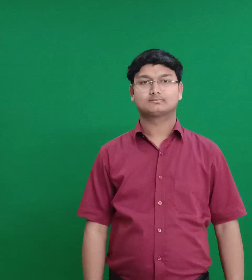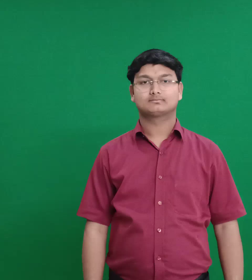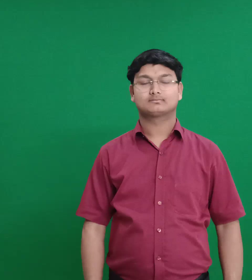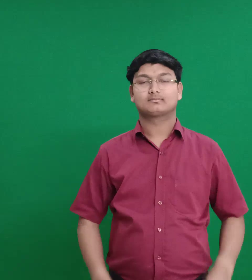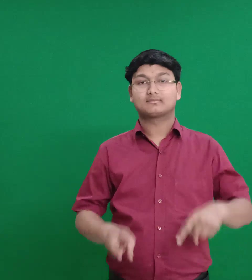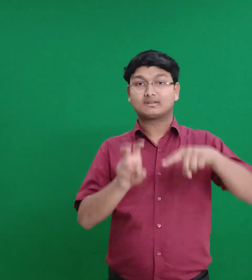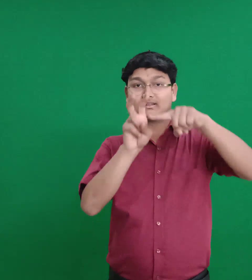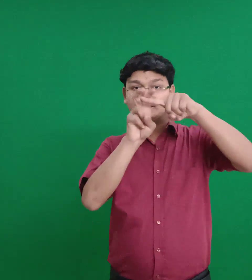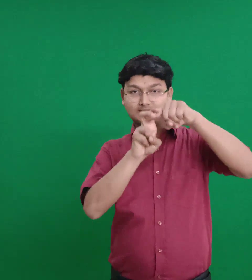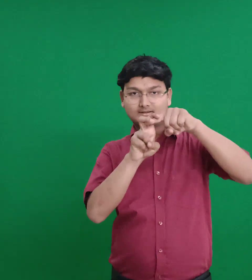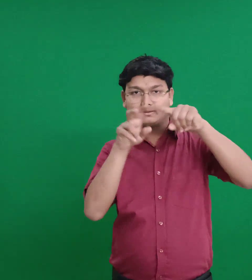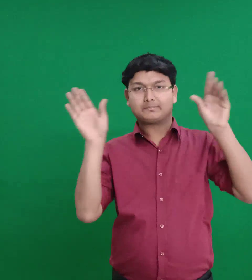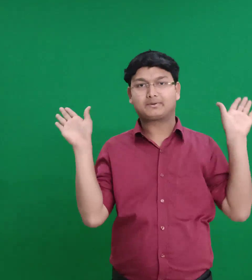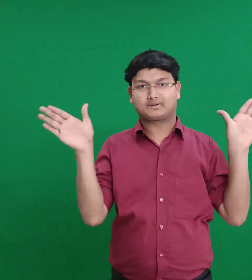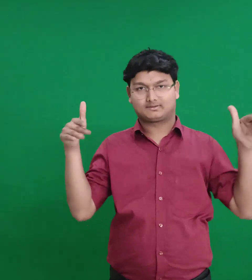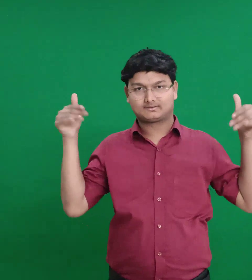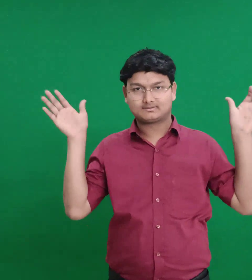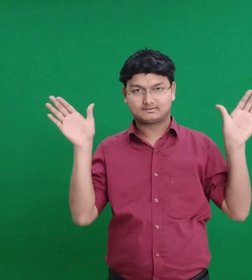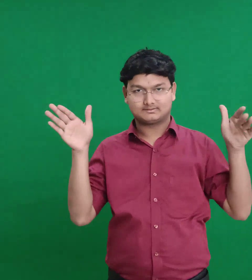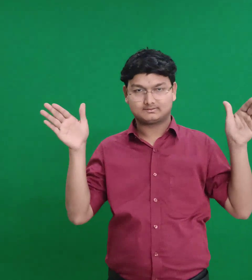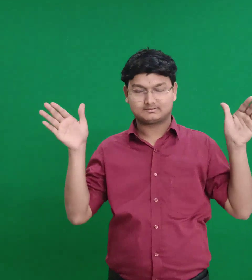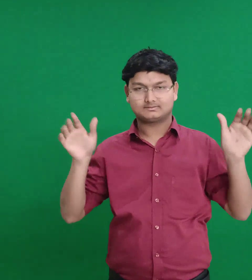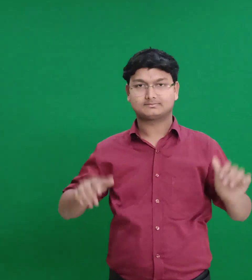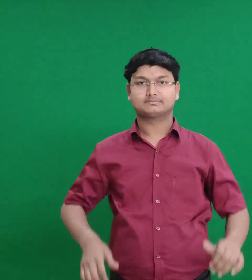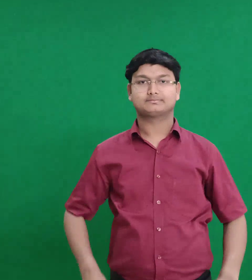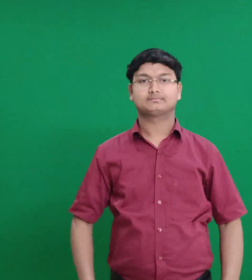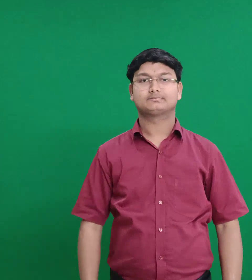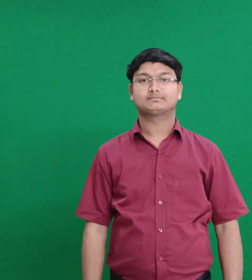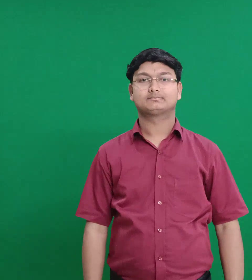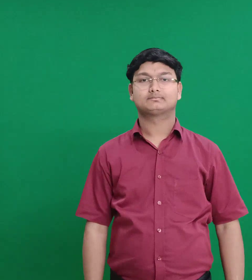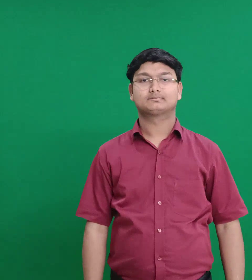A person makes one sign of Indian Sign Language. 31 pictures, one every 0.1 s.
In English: bat
